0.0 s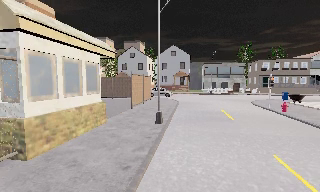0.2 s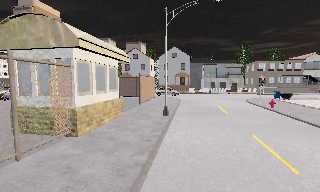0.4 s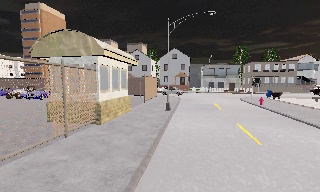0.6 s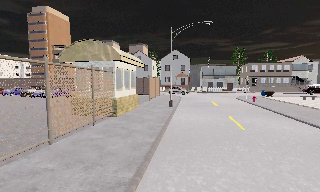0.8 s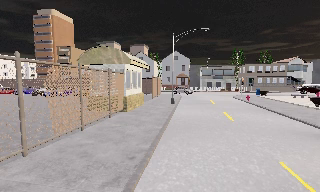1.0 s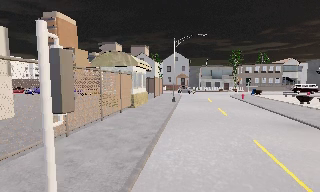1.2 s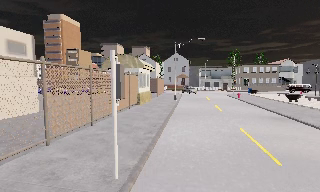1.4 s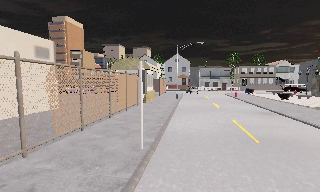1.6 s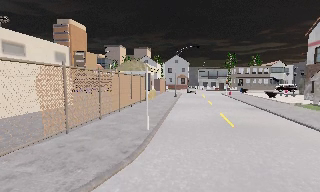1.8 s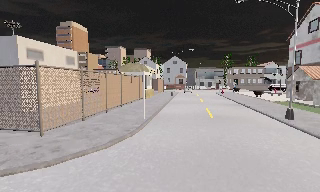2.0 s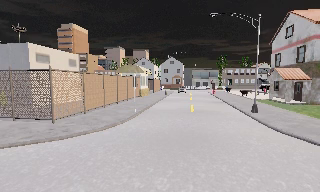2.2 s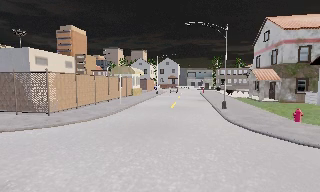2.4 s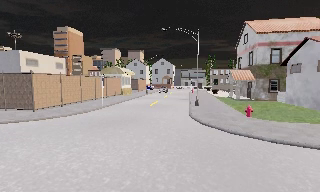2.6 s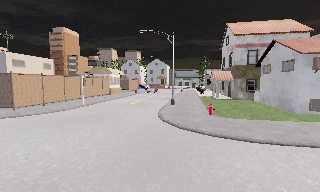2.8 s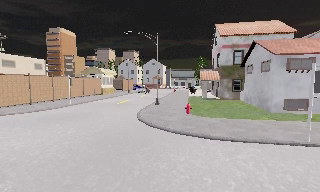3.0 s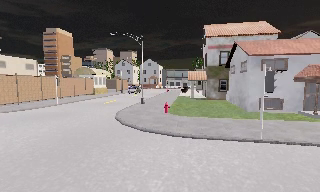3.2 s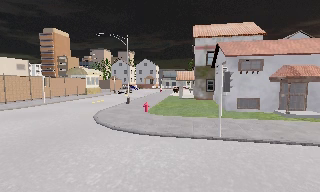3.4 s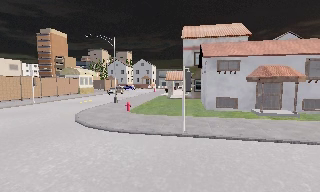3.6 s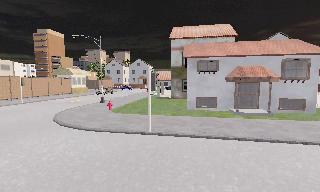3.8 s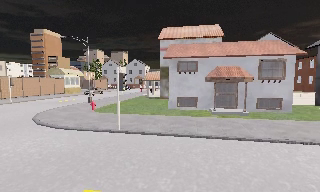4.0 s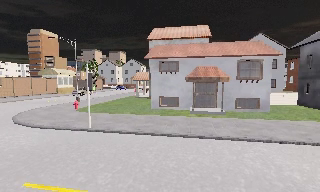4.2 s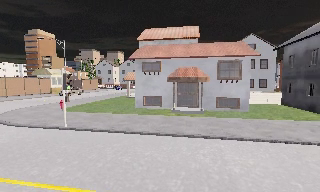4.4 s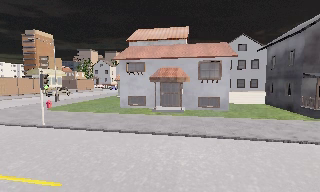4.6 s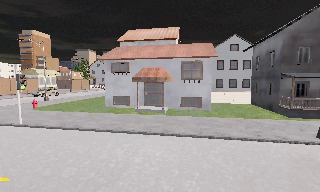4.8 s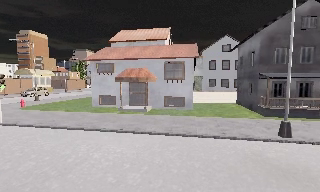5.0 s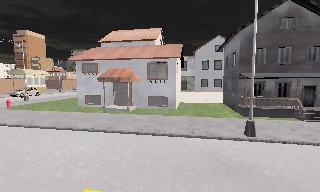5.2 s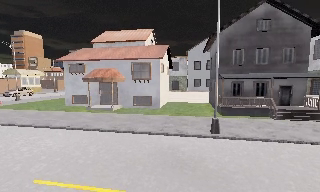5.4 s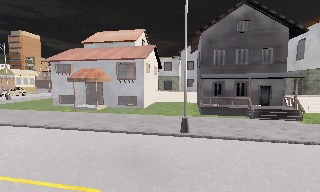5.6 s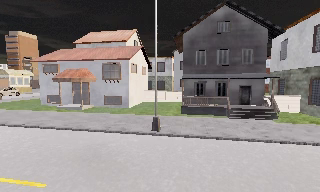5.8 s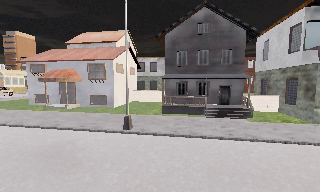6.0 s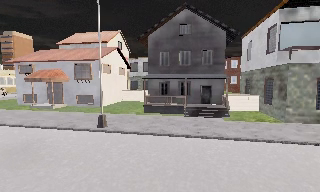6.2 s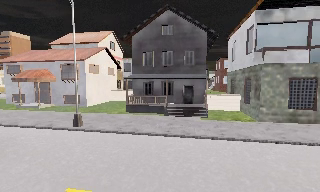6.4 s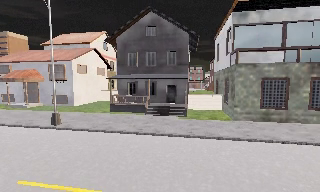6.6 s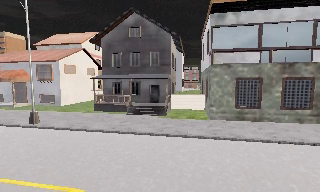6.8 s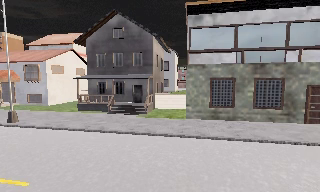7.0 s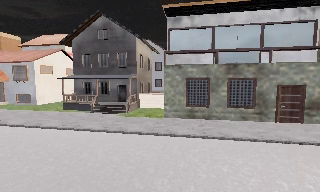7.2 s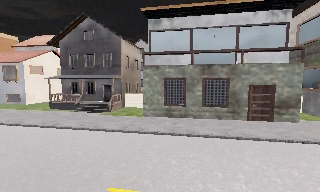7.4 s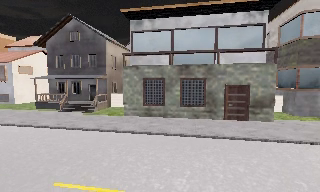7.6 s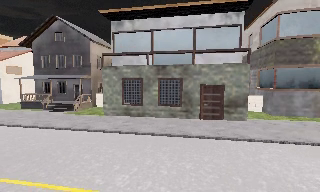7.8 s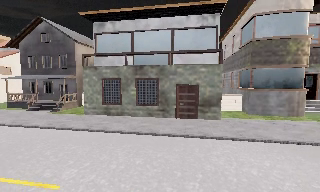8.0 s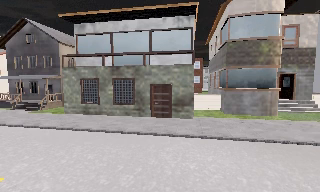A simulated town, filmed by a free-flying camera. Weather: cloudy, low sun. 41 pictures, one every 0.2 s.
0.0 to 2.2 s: The camera travels backward, about 20 m, so what stands in front gets smaller.
2.2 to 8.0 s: The camera travels to its right, about 45 m, so close, fixed things drift to the left.
The film runs forward here.
